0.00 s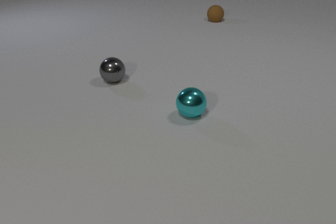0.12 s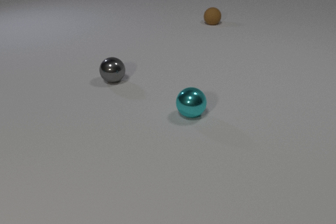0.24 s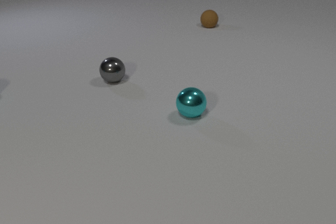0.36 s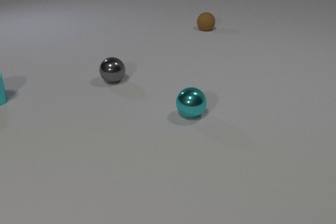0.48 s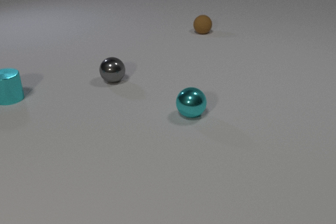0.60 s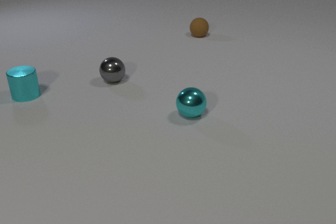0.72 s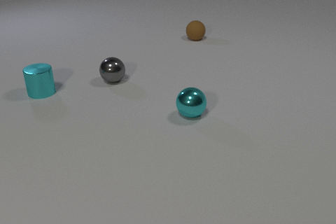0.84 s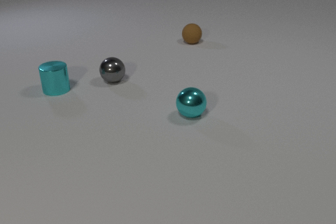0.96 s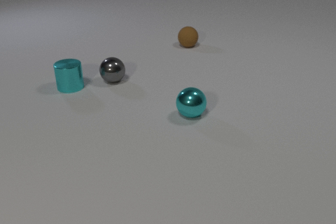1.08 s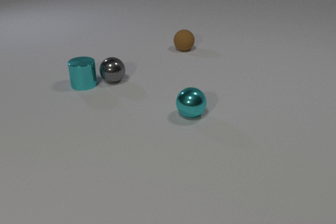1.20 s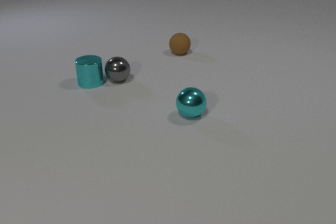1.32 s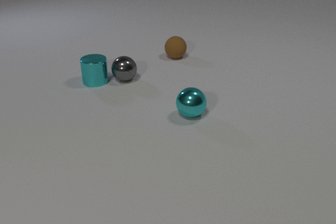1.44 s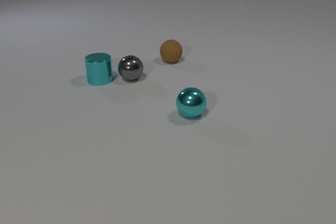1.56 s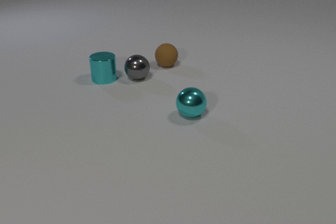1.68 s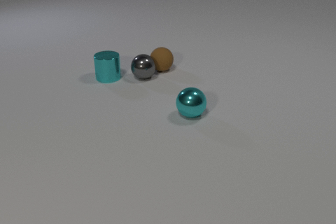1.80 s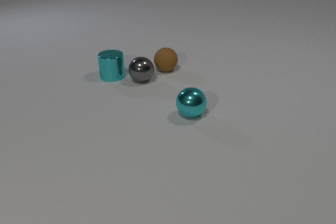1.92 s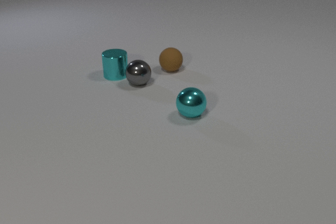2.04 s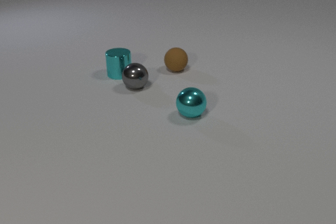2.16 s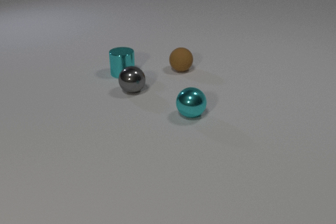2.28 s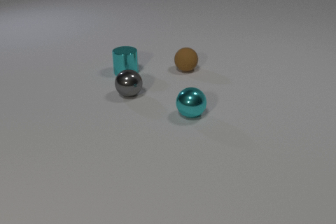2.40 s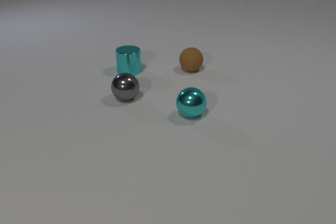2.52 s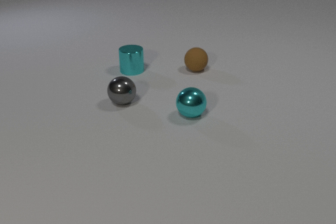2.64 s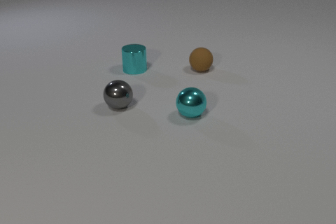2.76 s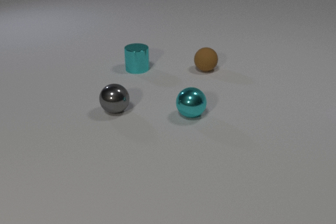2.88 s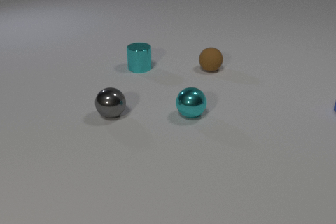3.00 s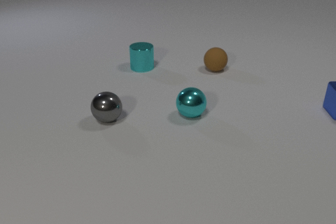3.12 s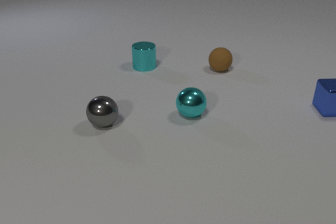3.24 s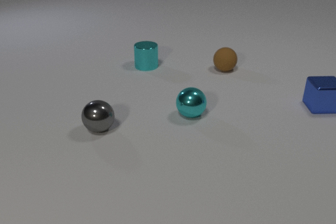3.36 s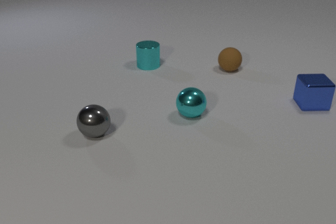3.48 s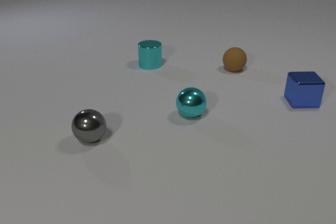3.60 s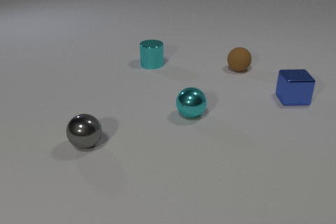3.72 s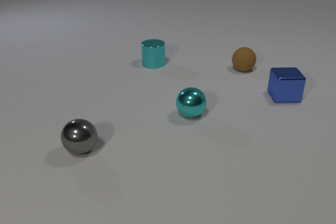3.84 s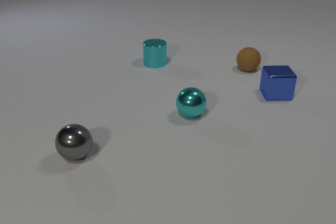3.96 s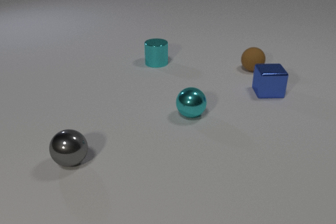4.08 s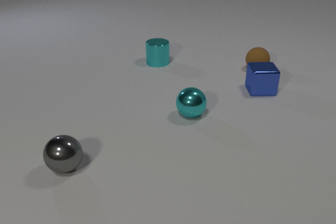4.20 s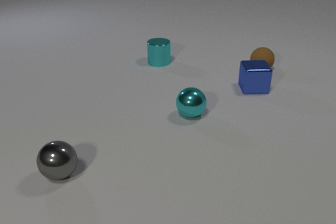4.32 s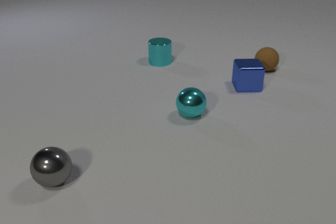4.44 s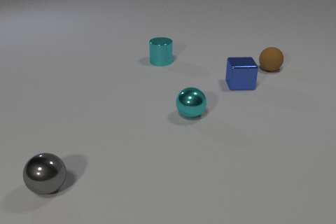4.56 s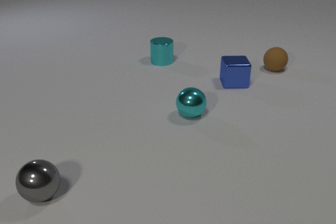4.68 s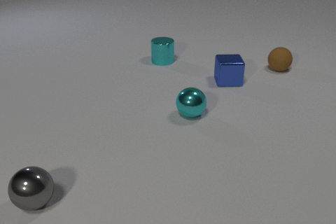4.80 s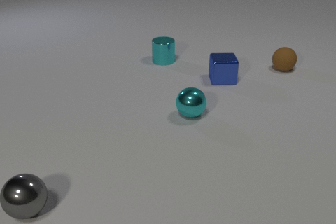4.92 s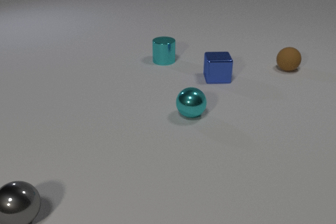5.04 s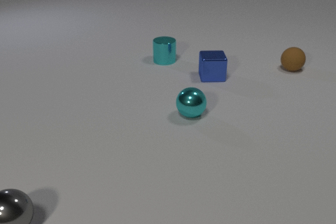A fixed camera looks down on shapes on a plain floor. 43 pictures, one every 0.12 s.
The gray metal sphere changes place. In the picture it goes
toward the camera.
The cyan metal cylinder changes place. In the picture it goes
to the right.
0.00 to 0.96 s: The cyan metal cylinder comes in at the left edge, slides to the right. The brown rubber sphere rolls toward the camera.
0.96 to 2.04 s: The cyan metal cylinder slides to the right and away from the camera. The gray metal sphere rolls to the right and toward the camera. The brown rubber sphere rolls toward the camera. The cyan metal cylinder and the gray metal sphere collide. The gray metal sphere and the brown rubber sphere collide.
2.04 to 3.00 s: The cyan metal cylinder slides to the right and away from the camera. The gray metal sphere rolls toward the camera and to the left. The brown rubber sphere rolls to the right. The blue metal cube comes in at the right edge, slides to the left.
3.00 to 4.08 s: The cyan metal cylinder slides to the right and away from the camera. The gray metal sphere rolls toward the camera and to the left. The brown rubber sphere rolls to the right. The blue metal cube slides to the left.
4.08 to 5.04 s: The cyan metal cylinder slides to the right and away from the camera. The gray metal sphere rolls toward the camera and to the left. The brown rubber sphere rolls to the right. The blue metal cube slides to the left and away from the camera.
How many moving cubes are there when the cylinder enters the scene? 0.
What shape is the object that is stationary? sphere.
How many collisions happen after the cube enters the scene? 0.
